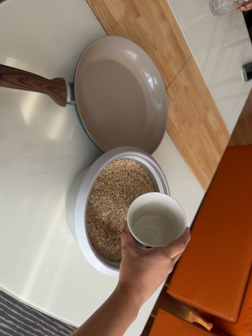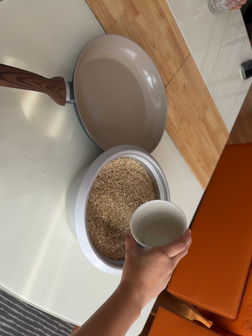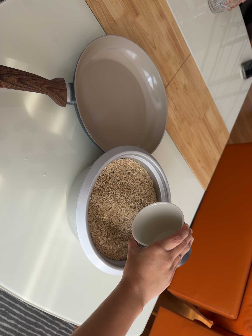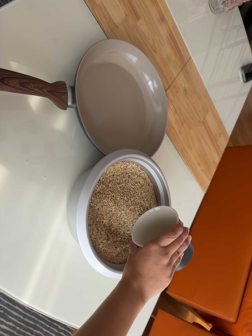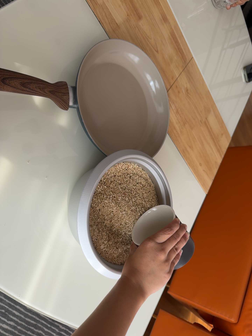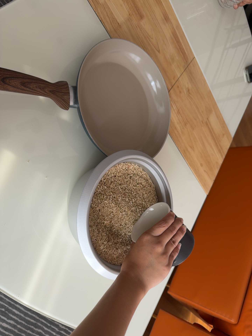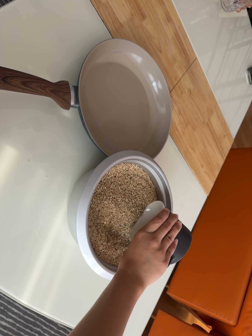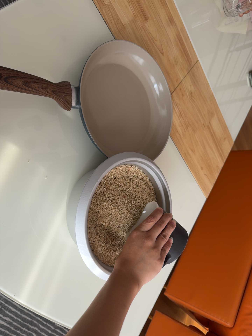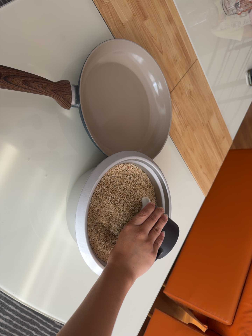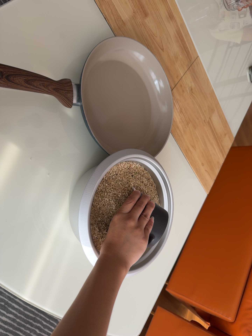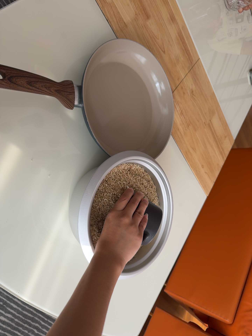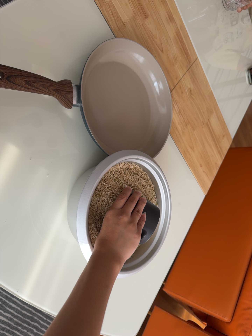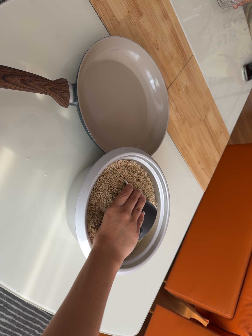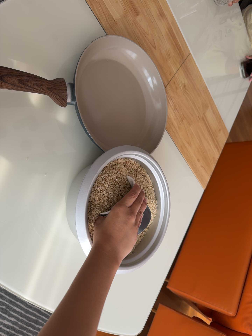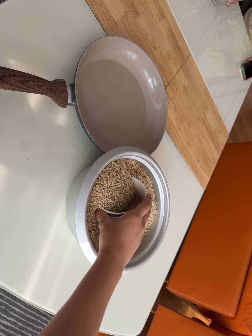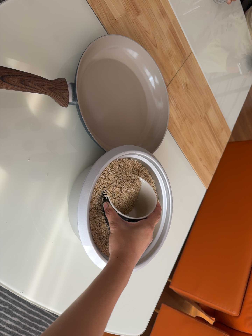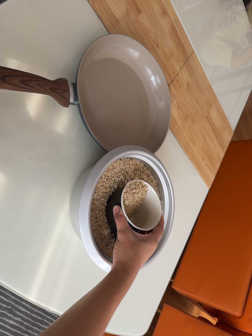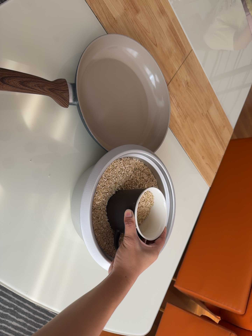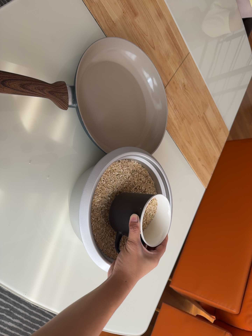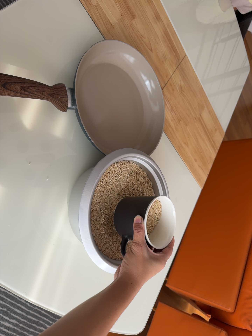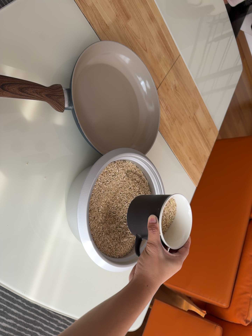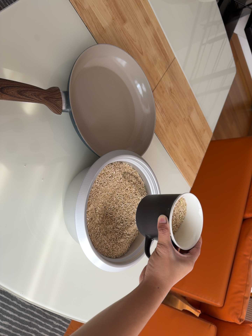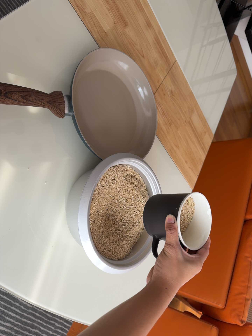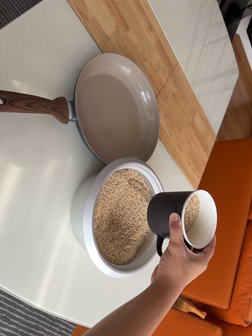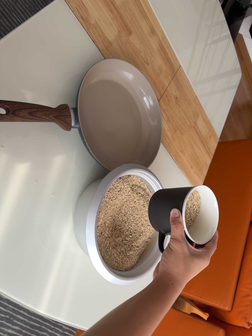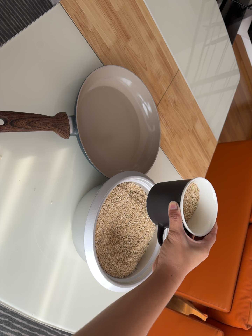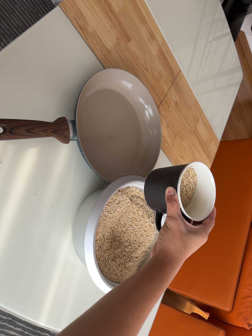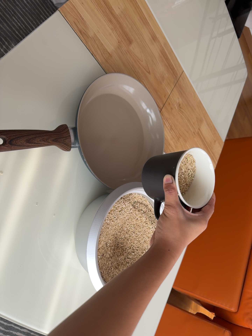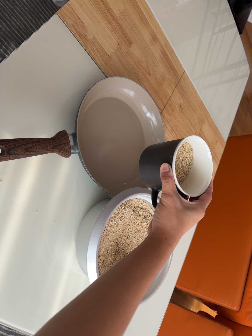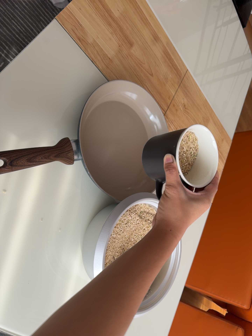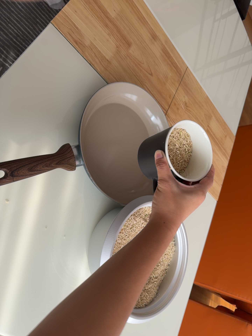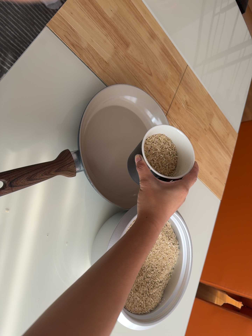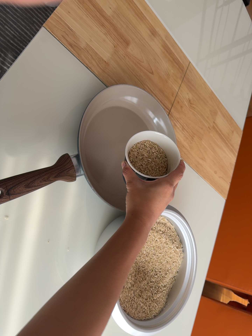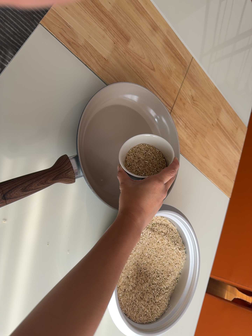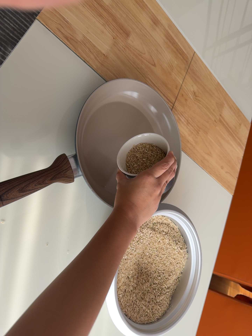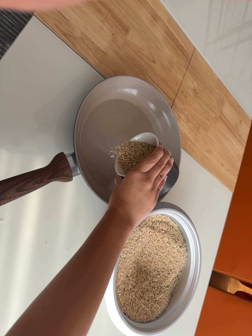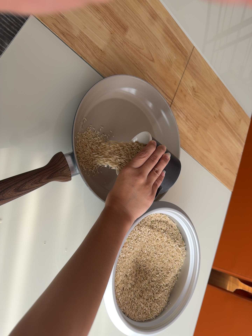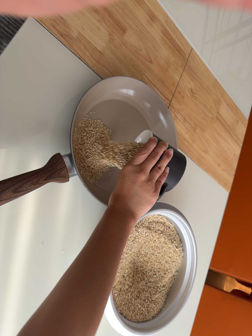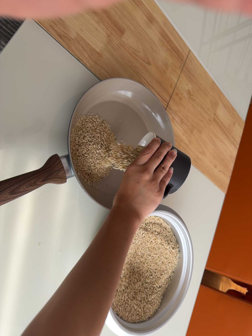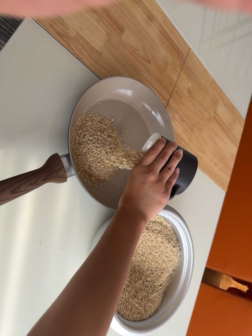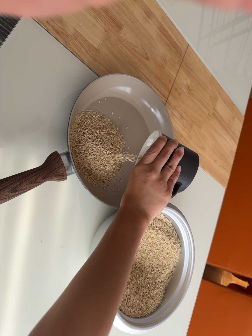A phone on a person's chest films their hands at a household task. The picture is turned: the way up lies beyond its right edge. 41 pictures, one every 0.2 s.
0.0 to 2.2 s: The camera shifts only a little, or ends up much as it began.
2.2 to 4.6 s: The camera shifts only a little, or ends up much as it began.
4.6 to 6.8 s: The camera travels toward the top of its view and forward, about 18 cm. It rolls about its line of sight by about 10 degrees, and the scene rotates counterclockwise.
6.8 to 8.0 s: The camera shifts only a little, or ends up much as it began.
The film runs forward here.
